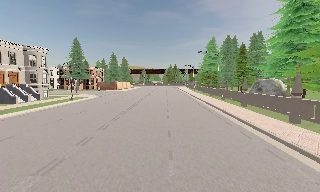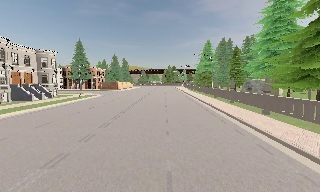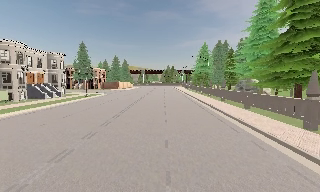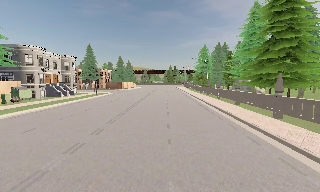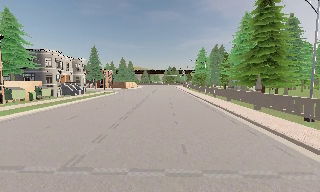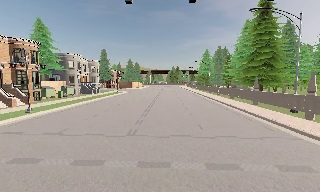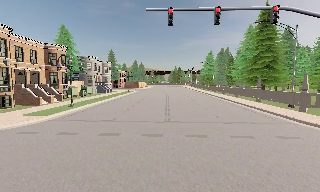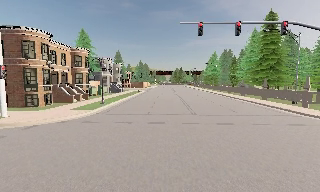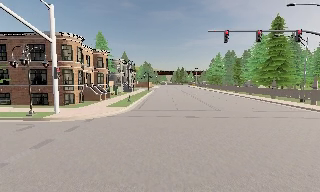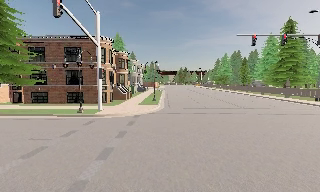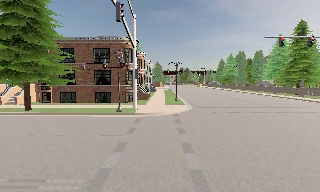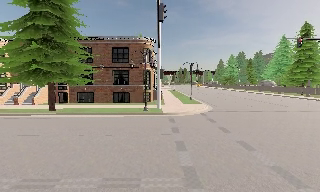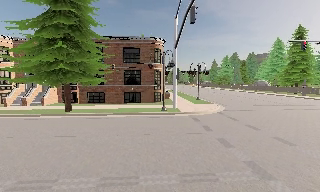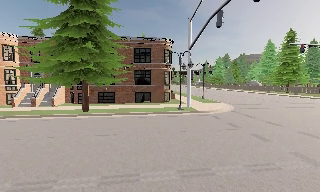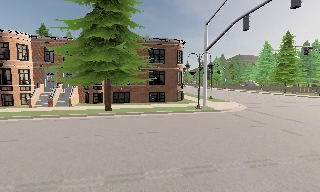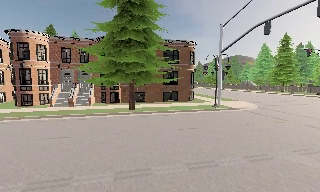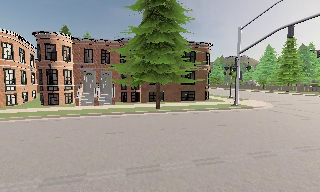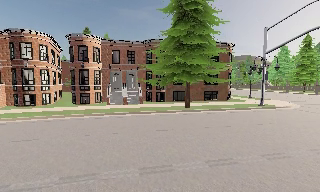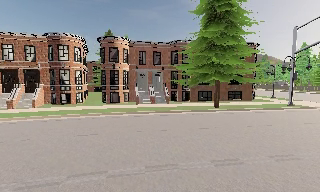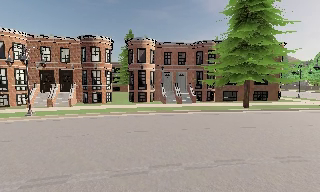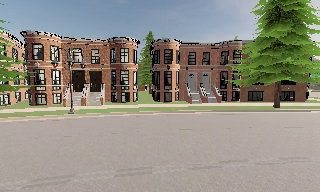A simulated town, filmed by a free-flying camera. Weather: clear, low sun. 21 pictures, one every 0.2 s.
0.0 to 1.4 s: The camera travels backward, about 19 m, so what stands in front gets smaller.
1.4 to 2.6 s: The camera pans to its right, which is clockwise from overhead, by about 10 degrees. It travels to its left, about 16 m, so close, fixed things drift to the right.
2.6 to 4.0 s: The camera travels to its left, about 15 m, so close, fixed things drift to the right.
The film runs backward here.
